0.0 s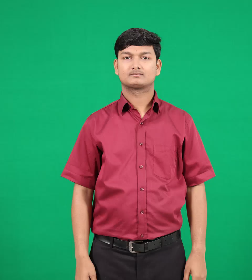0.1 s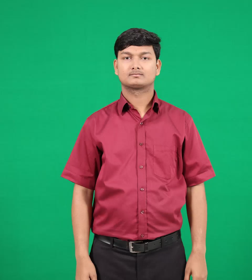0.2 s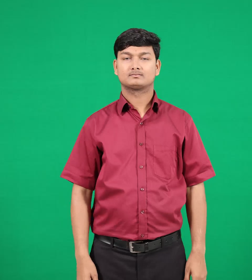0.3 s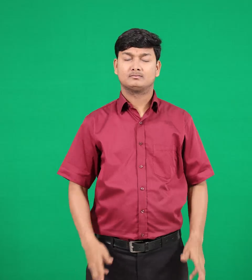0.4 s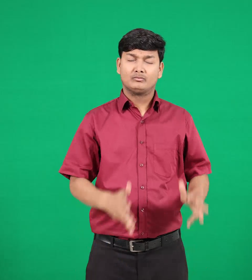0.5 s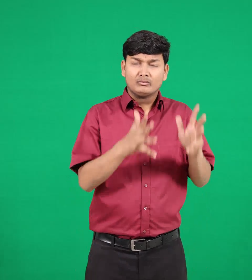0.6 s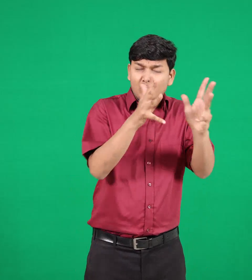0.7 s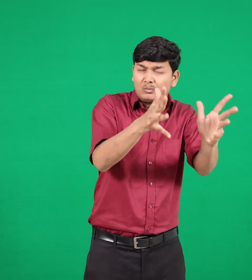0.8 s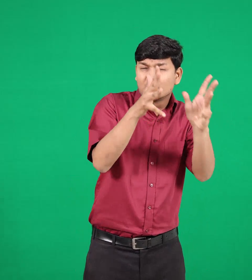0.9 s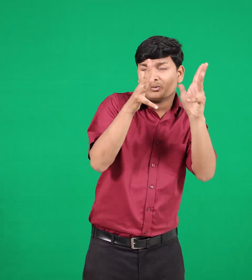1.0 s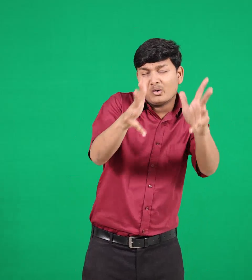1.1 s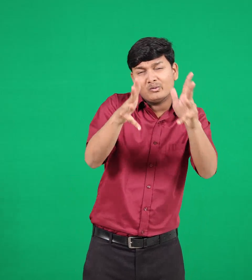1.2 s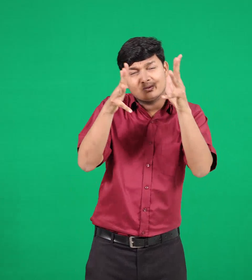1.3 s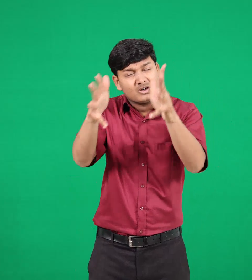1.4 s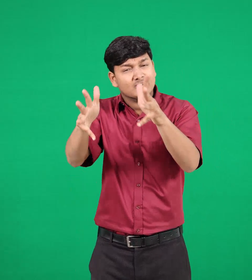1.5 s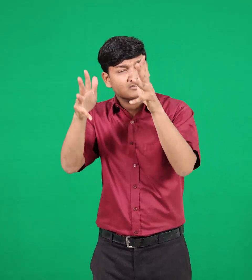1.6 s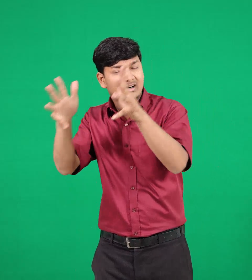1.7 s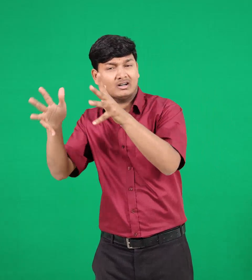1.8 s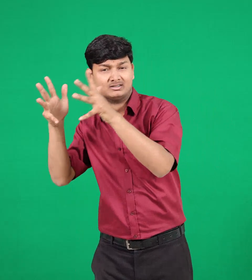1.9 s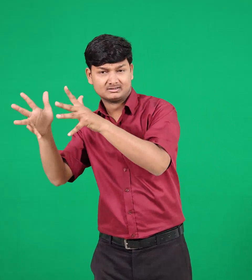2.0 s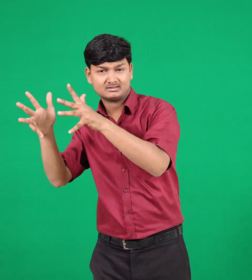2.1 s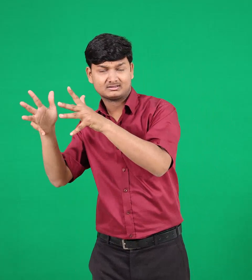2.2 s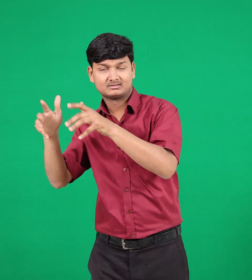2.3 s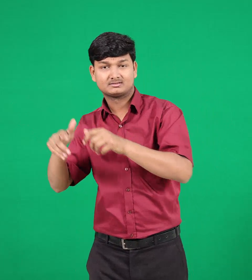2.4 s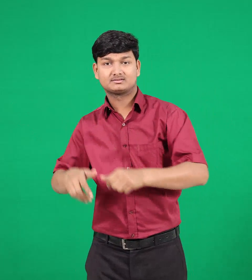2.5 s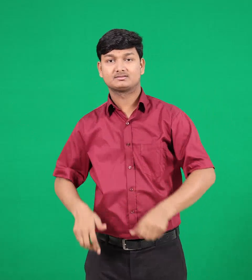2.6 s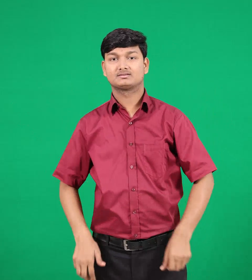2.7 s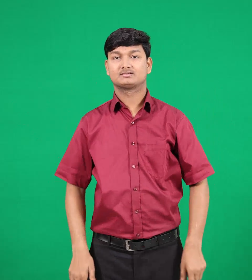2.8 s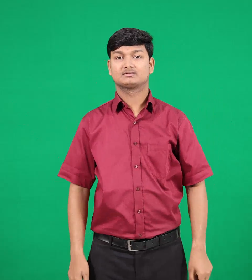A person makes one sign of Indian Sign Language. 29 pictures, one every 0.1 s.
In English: troubles
